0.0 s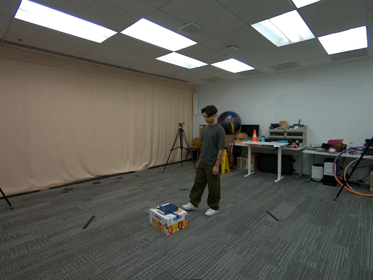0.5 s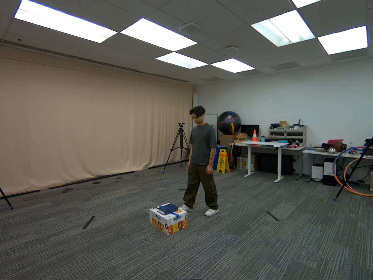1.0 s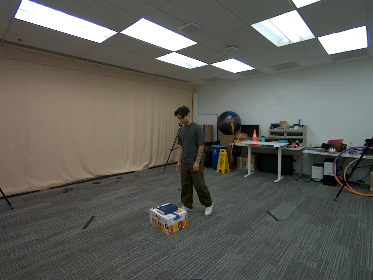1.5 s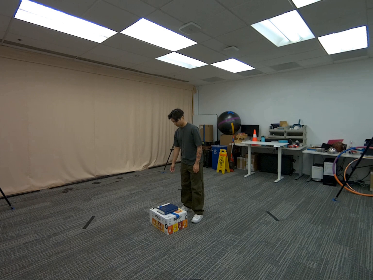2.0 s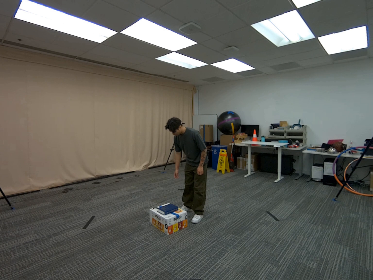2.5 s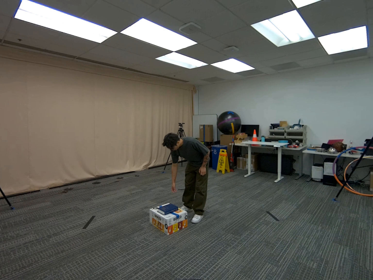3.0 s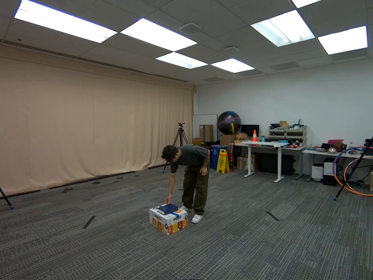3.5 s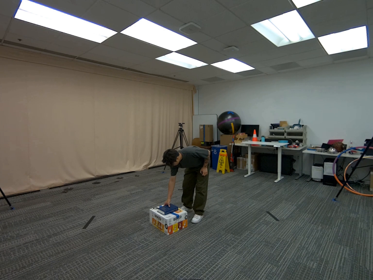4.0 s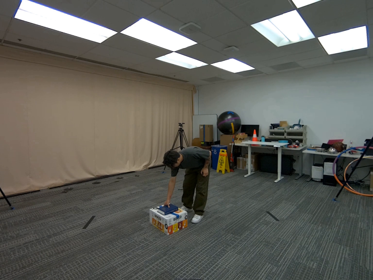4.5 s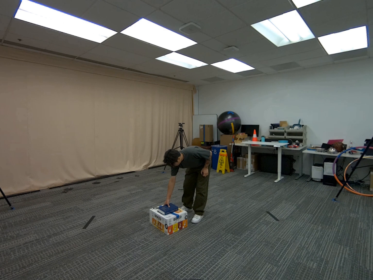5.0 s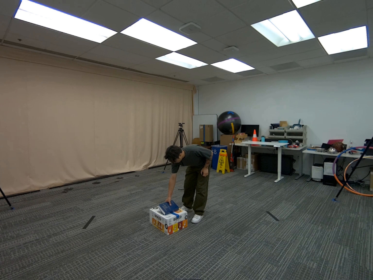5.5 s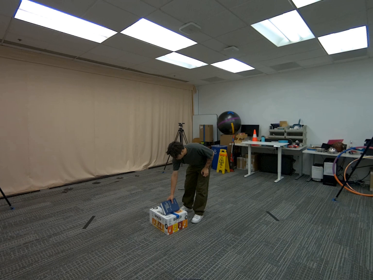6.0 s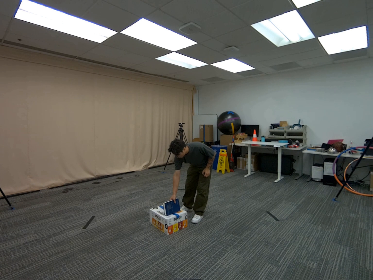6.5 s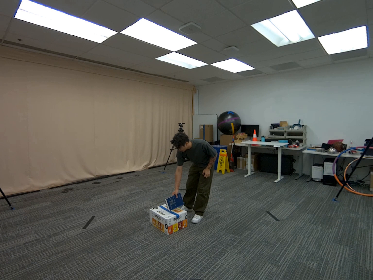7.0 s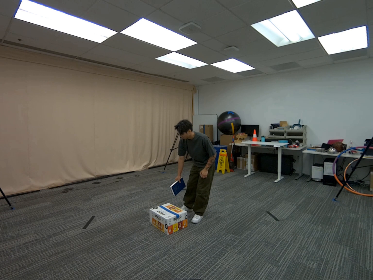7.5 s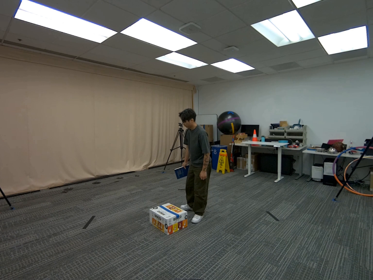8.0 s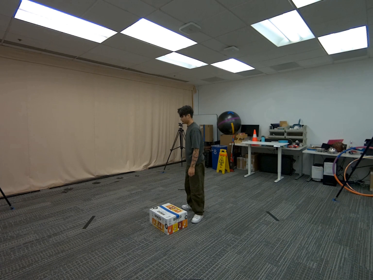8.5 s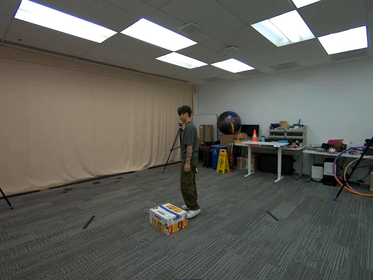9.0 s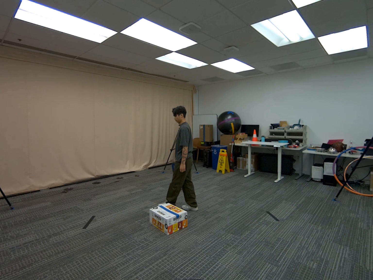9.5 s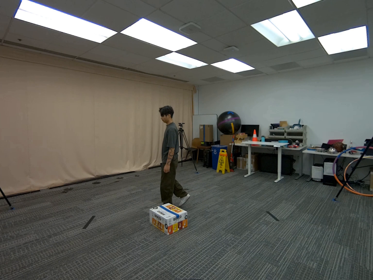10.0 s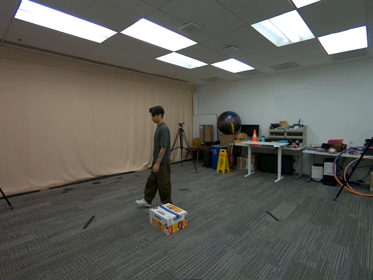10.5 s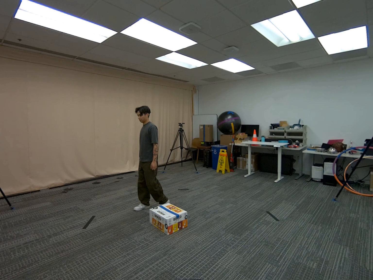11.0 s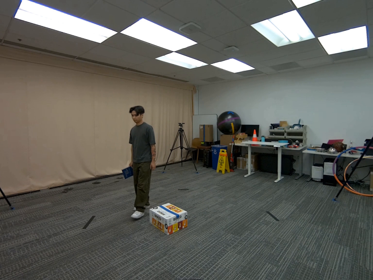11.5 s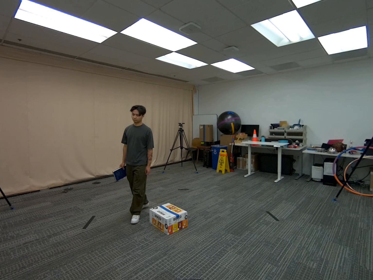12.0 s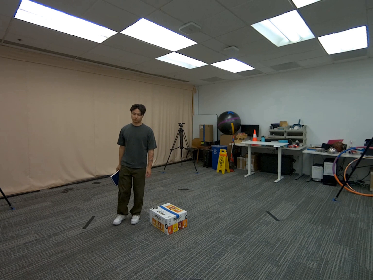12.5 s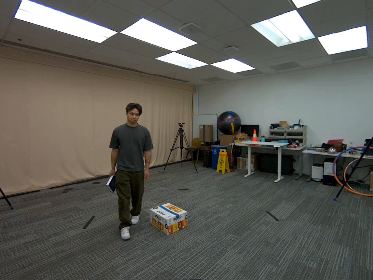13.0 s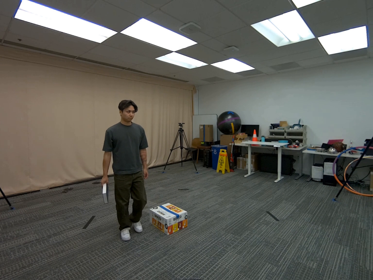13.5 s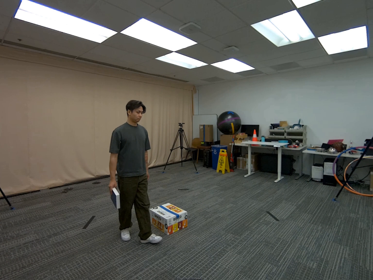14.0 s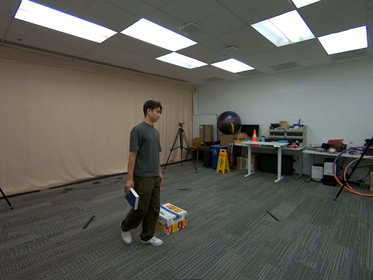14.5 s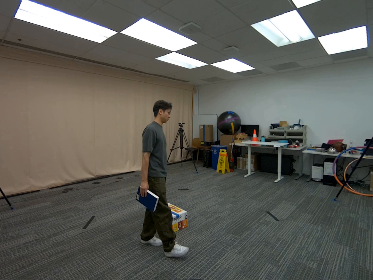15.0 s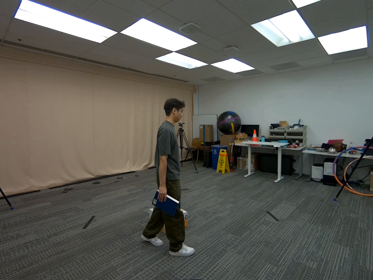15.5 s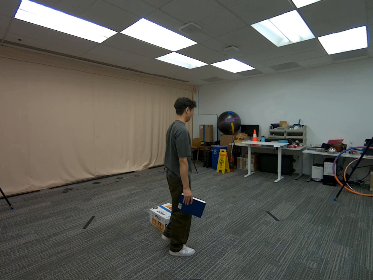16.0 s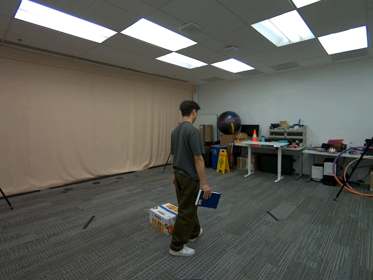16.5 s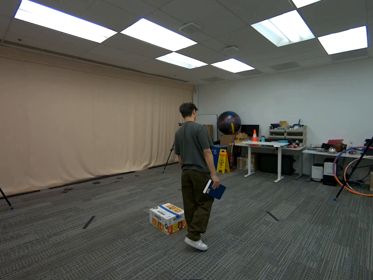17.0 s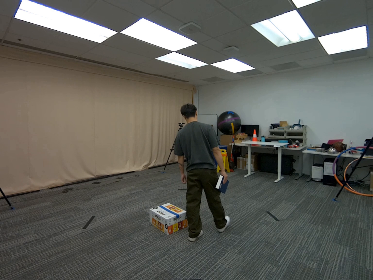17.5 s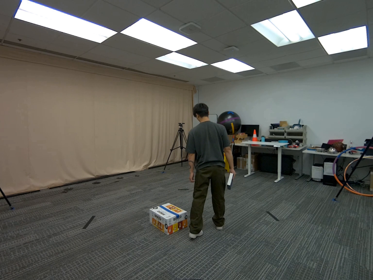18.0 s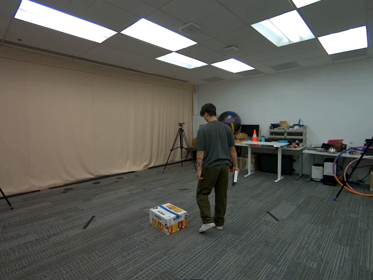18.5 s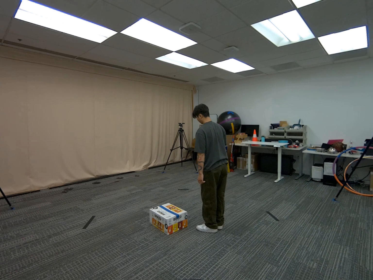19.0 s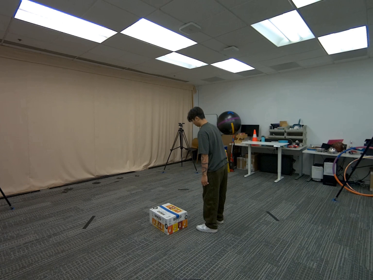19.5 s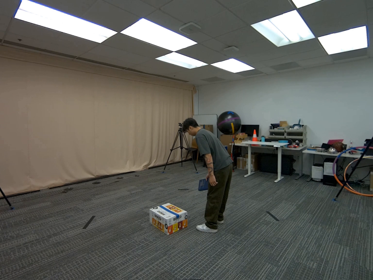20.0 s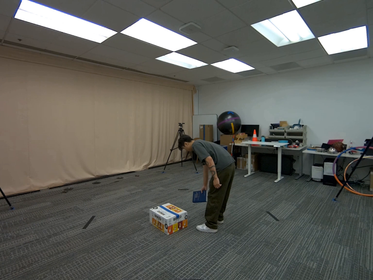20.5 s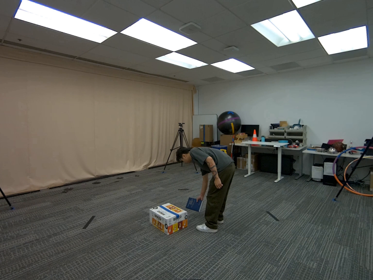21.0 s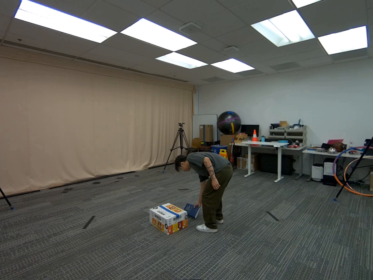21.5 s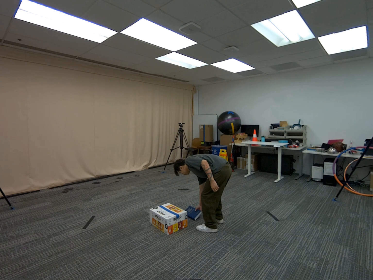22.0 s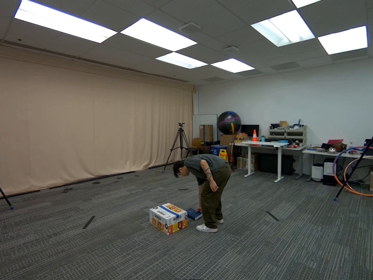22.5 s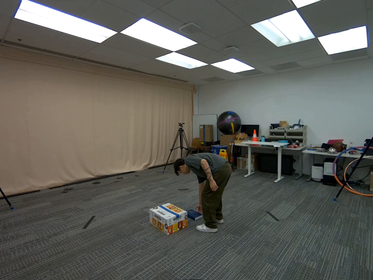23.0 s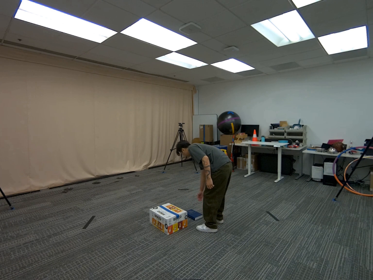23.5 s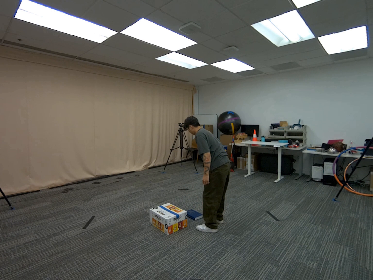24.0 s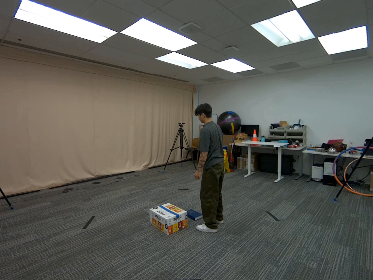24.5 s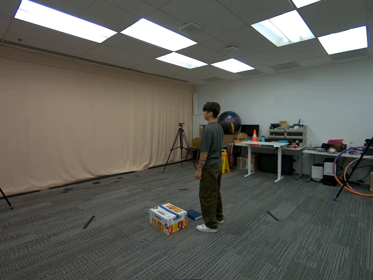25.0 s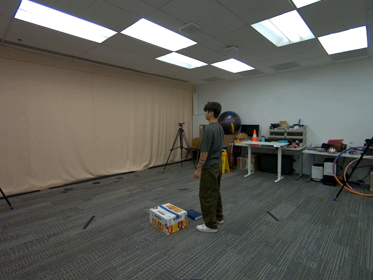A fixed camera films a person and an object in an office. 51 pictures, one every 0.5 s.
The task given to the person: Walk to the dark blue book on the snack box, use your right hand to pick up the book, walk around and place the book on the floor.
